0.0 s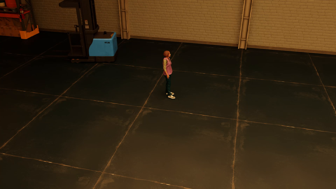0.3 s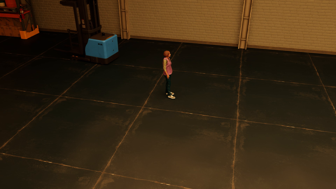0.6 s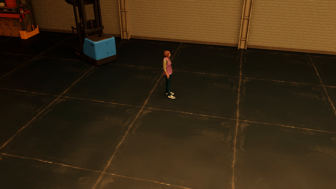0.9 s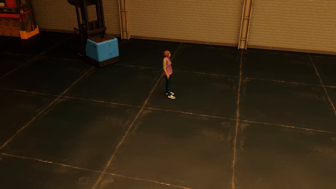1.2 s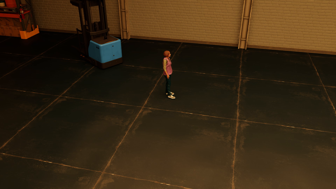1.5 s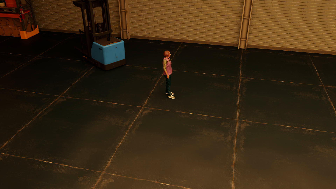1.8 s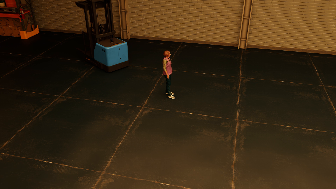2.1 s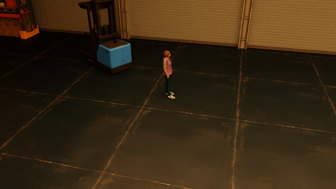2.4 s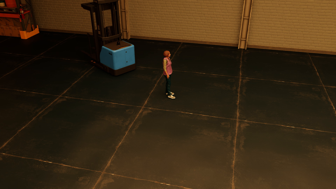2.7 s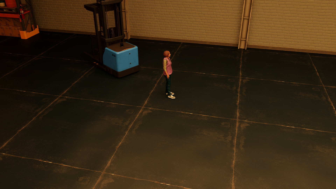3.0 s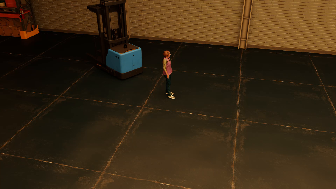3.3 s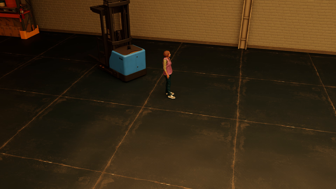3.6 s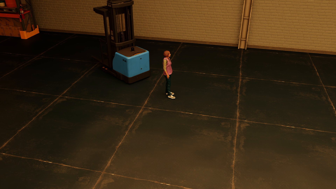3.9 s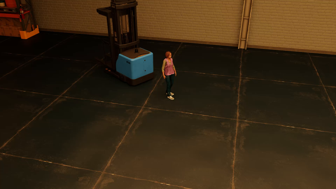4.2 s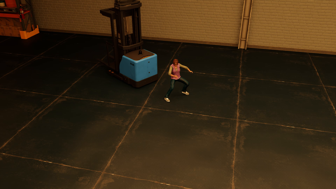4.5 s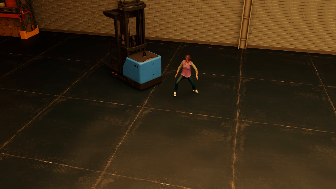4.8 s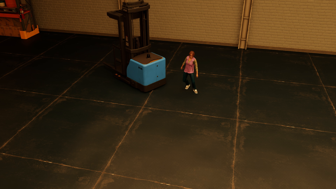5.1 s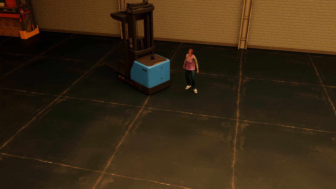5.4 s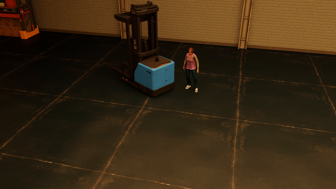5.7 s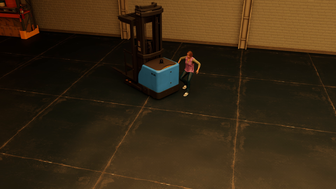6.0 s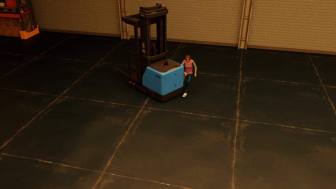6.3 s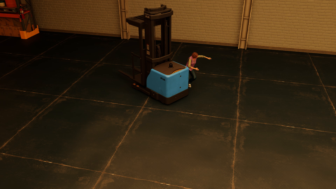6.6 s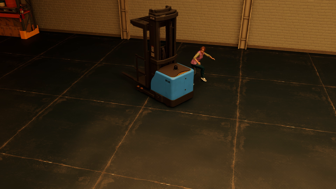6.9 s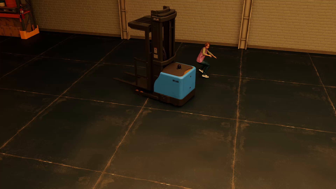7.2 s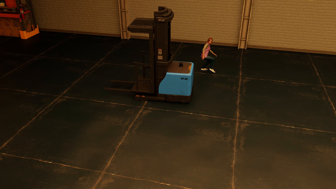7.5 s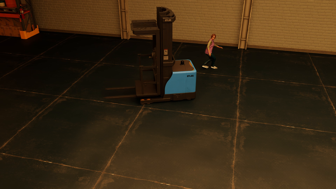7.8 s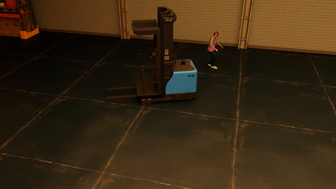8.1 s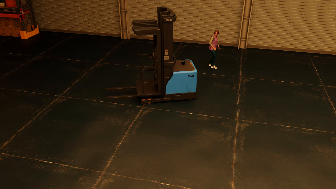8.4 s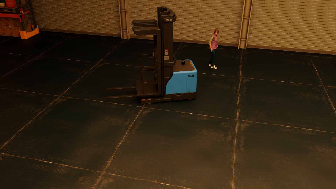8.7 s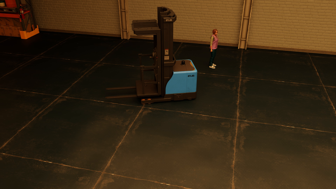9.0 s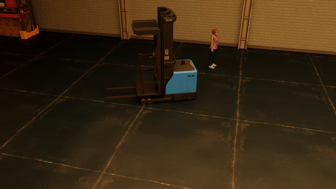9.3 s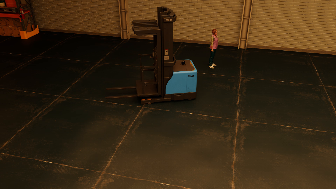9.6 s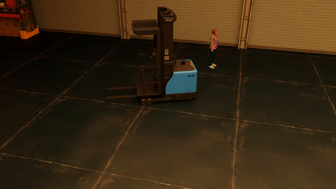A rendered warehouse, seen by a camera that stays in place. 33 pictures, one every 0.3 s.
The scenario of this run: Near miss between a forklift and a person.
